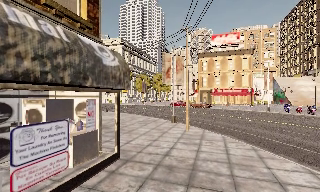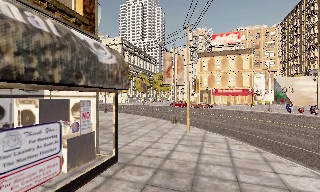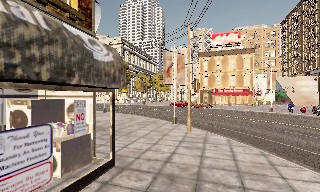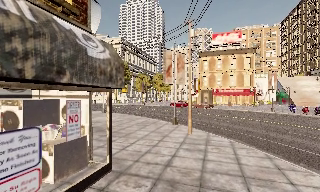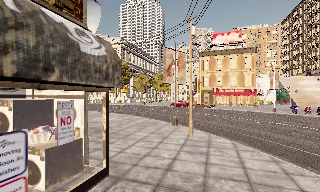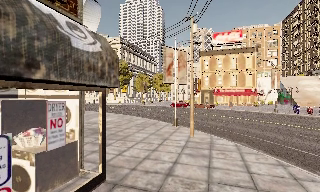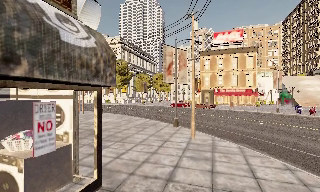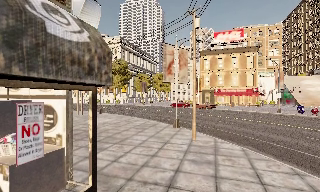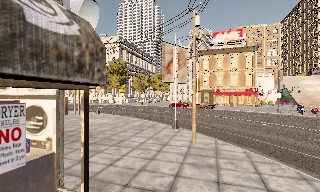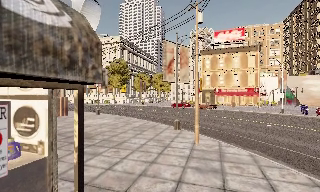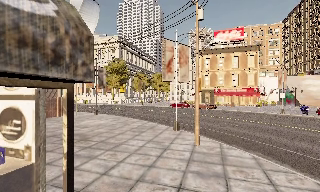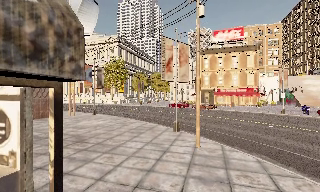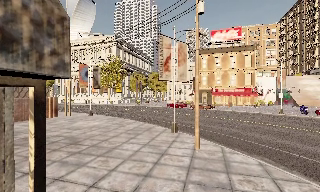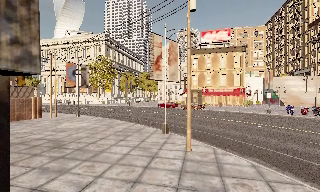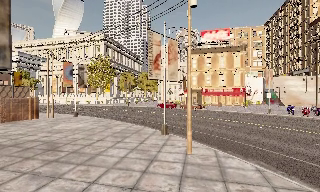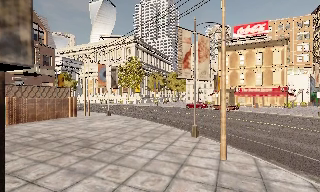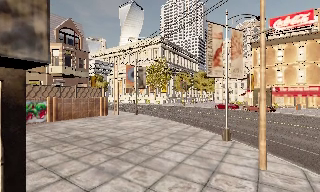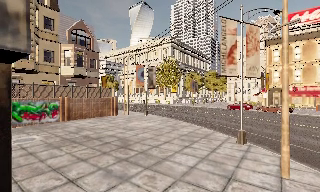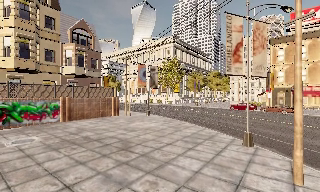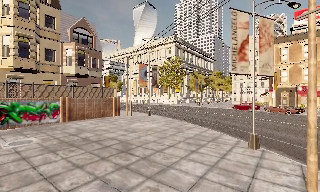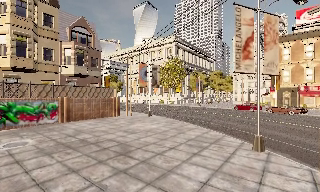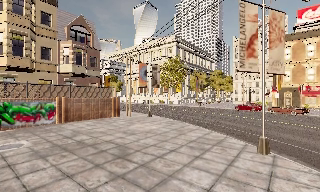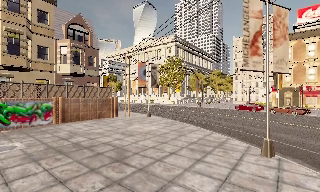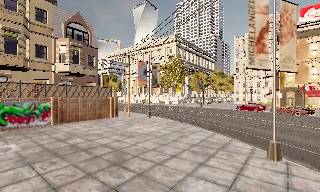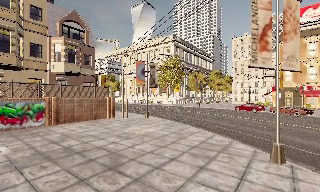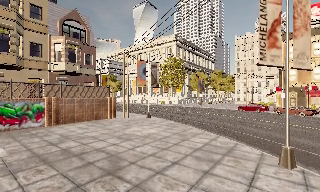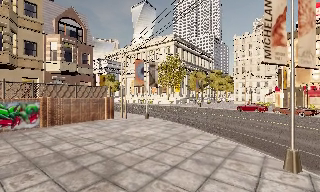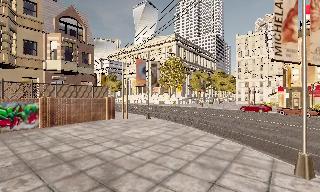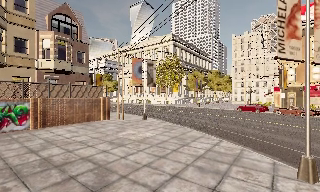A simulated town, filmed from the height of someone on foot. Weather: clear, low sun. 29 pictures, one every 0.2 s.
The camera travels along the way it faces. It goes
forward.
0.0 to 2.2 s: The camera travels forward, about 3.5 m, so what stands in front looms larger.
2.2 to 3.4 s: The camera pans to its left, which is counterclockwise from overhead, by about 20 degrees. It travels forward, about 2 m, so what stands in front looms larger.
3.4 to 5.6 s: The camera travels forward, about 3.5 m, so what stands in front looms larger.
The film runs forward here.
